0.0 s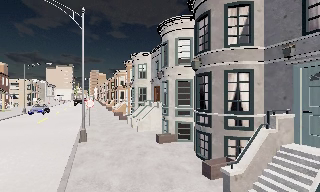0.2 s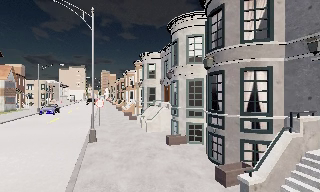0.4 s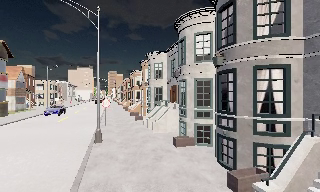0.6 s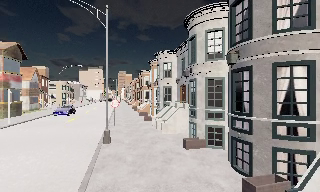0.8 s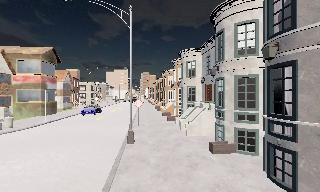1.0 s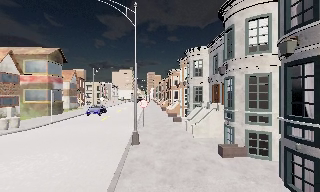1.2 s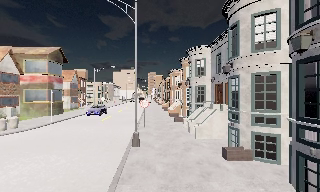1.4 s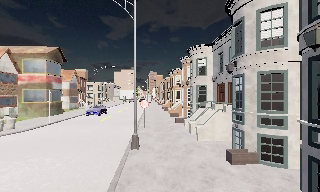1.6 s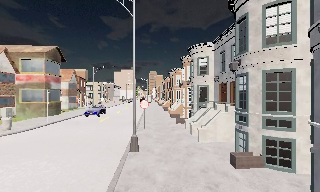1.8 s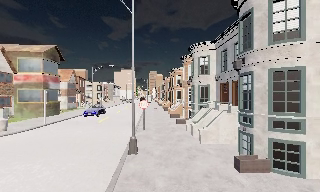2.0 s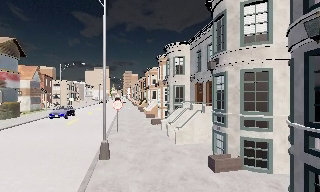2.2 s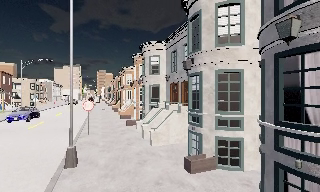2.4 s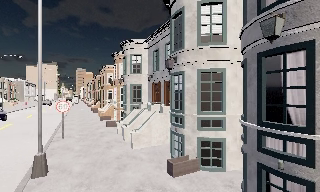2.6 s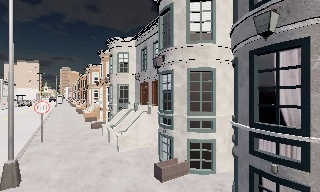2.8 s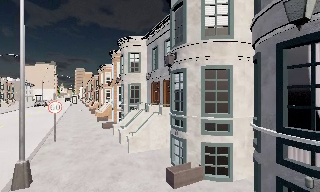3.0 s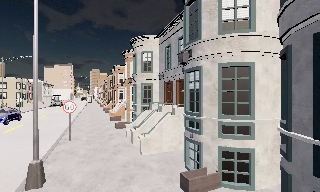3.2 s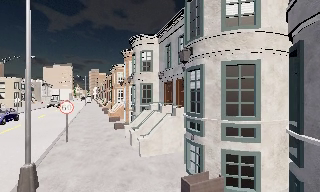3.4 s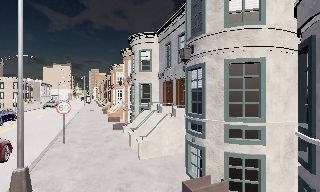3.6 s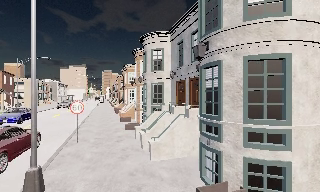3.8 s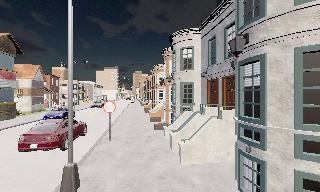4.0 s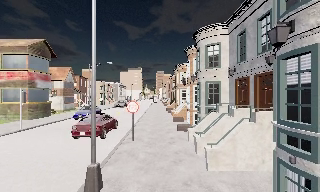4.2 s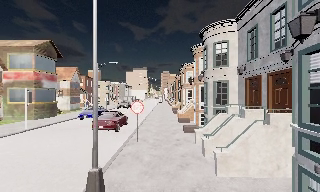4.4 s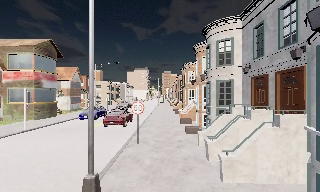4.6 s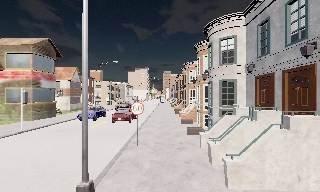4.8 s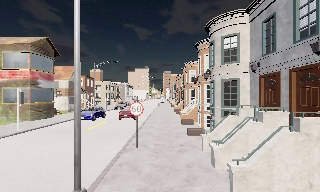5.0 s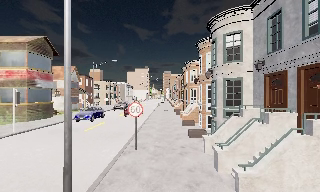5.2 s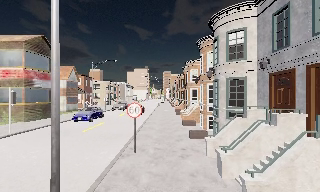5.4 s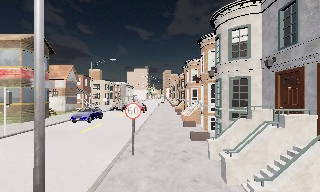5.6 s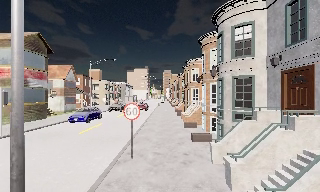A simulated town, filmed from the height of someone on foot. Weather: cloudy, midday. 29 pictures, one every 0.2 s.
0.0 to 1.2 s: The camera pans to its left, which is counterclockwise from overhead, by about 20 degrees. It travels forward, about 2 m, so what stands in front looms larger.
1.2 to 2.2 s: The camera swings to its right by about 15 degrees, and the scene slides to the left. It travels forward, about 1.5 m, so what stands in front looms larger.
2.2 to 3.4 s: The camera travels forward, about 1.5 m, so what stands in front looms larger.
3.4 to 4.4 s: The camera swings to its left by about 25 degrees, and the scene slides to the right. It travels forward, about 1.5 m, so what stands in front looms larger.
4.4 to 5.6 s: The camera travels forward, about 2 m, so what stands in front looms larger.
The film runs forward here.
